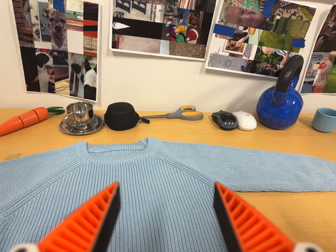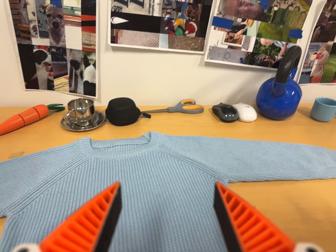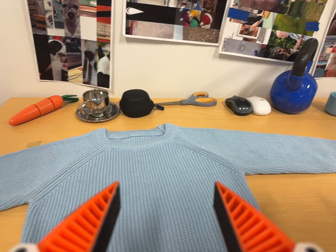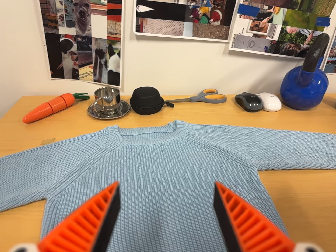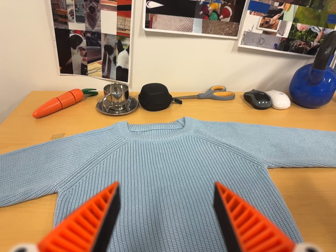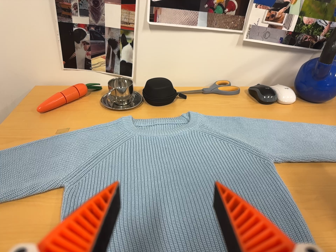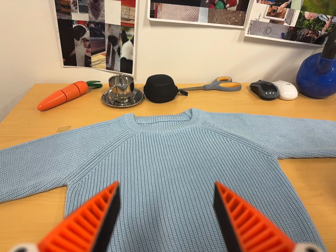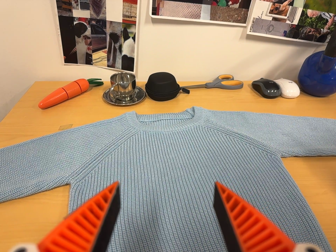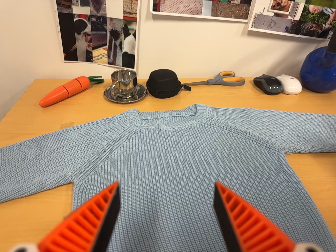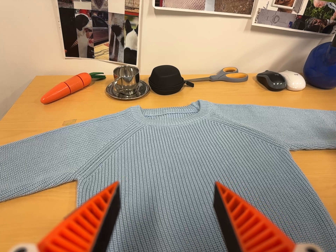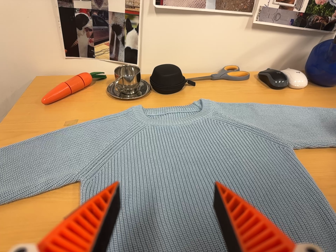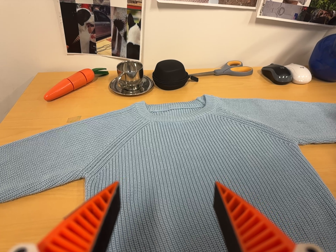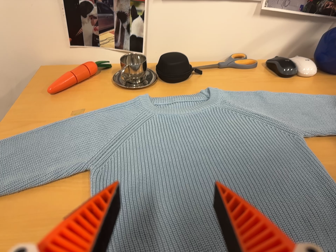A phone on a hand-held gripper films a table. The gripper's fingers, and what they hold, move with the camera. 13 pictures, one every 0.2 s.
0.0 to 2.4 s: The camera travels to its left, about 14 cm, so close, fixed things drift to the right. Its aim tips toward the bottom of its view by about 10 degrees, and the scene shifts upward.
The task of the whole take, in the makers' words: right arm across.
The film runs forward here.
